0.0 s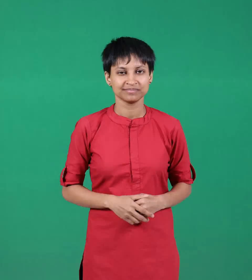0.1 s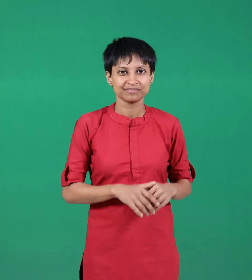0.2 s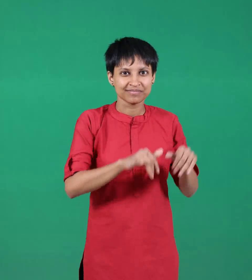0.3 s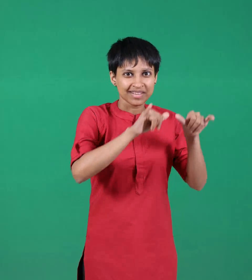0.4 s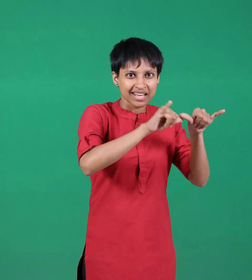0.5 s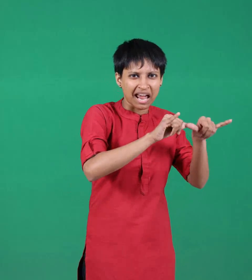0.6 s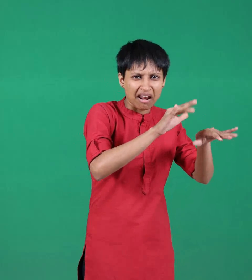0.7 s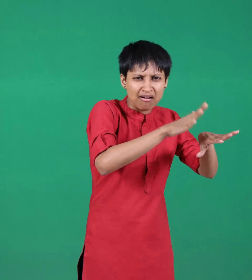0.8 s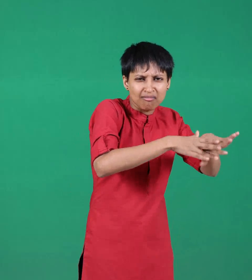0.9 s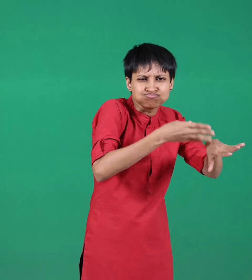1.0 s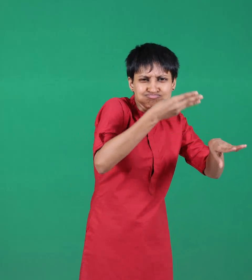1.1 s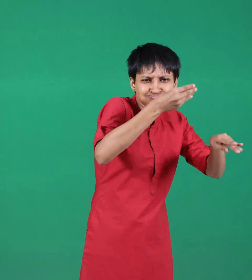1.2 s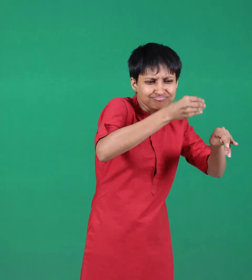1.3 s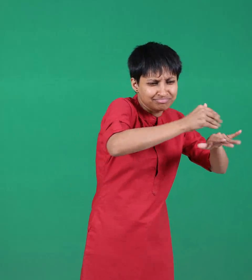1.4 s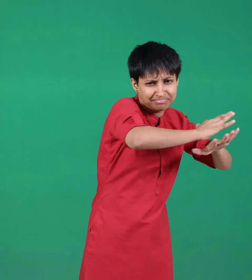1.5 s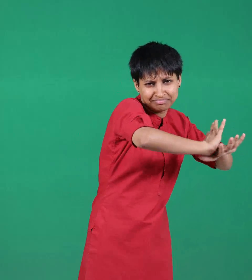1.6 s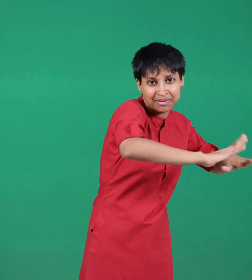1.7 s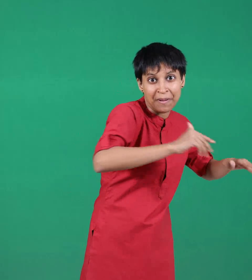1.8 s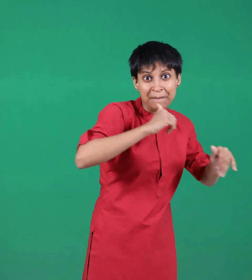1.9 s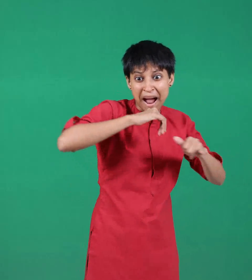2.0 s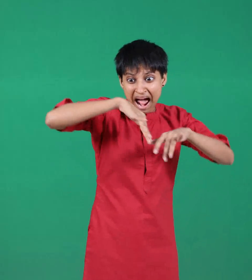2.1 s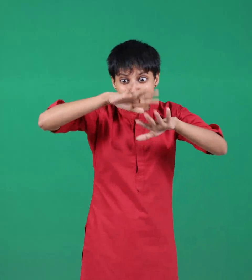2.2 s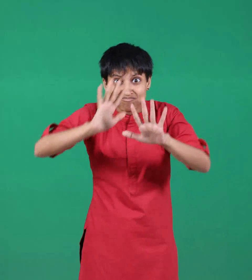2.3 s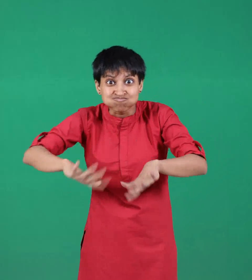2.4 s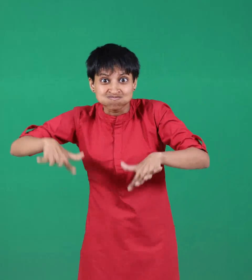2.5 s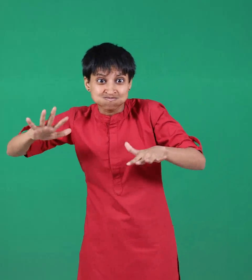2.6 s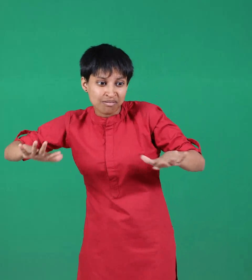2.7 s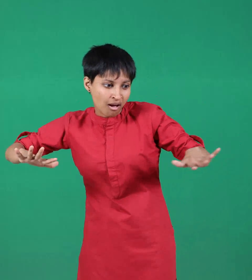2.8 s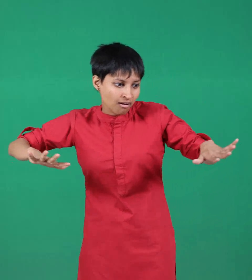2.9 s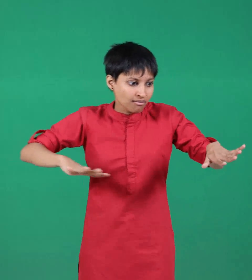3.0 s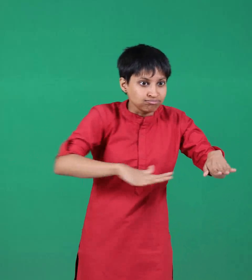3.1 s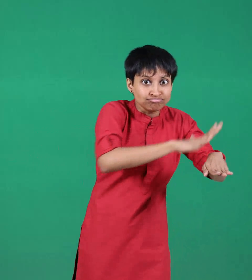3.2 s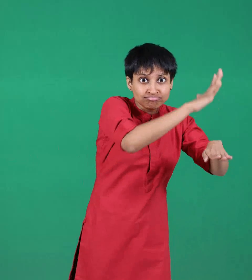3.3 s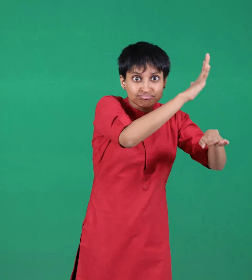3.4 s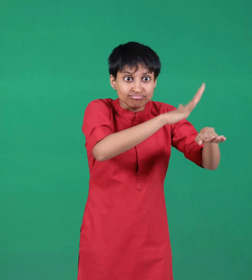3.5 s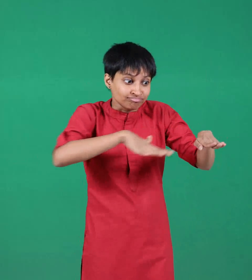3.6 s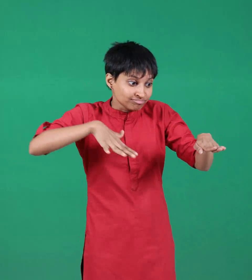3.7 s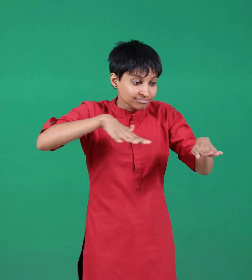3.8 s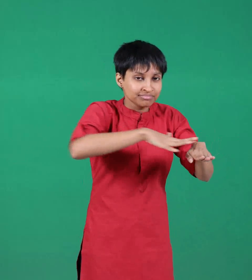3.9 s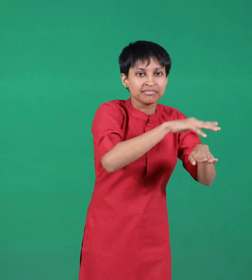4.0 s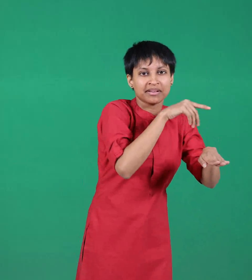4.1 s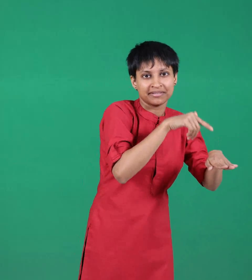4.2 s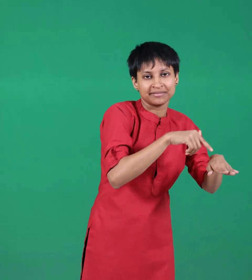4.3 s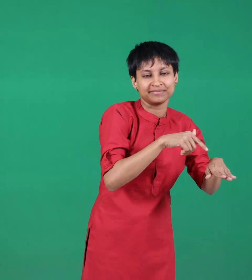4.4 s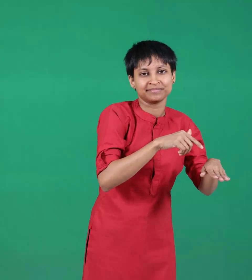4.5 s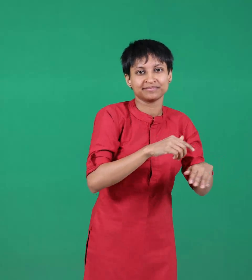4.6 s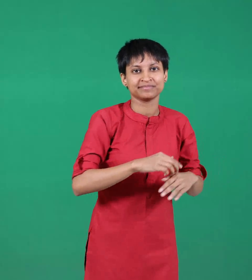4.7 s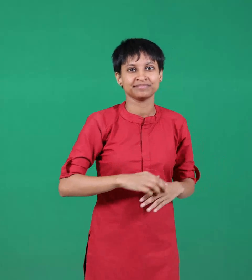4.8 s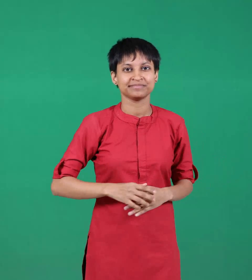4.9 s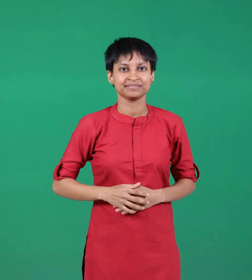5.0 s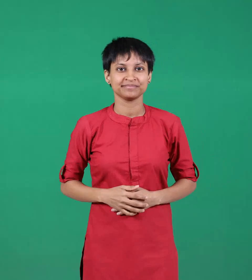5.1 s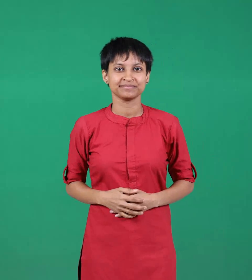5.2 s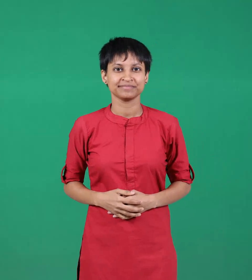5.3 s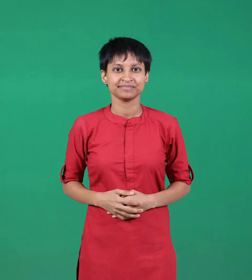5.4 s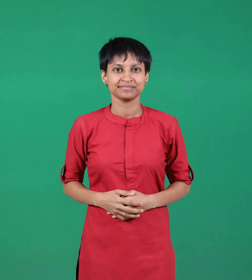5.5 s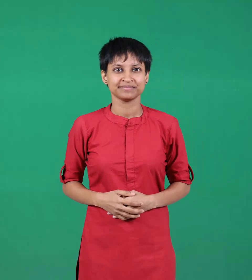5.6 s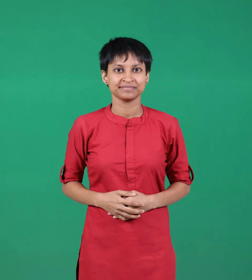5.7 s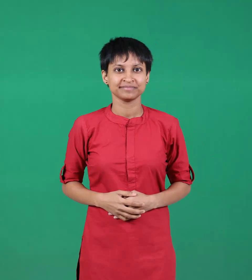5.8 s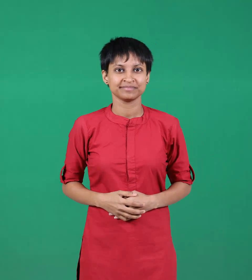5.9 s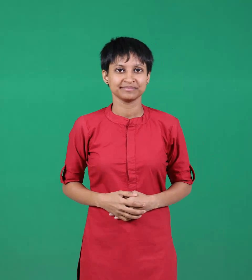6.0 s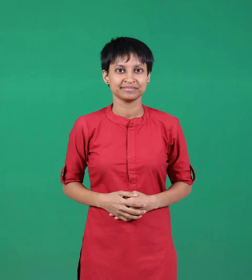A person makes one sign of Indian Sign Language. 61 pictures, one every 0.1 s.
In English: beach
